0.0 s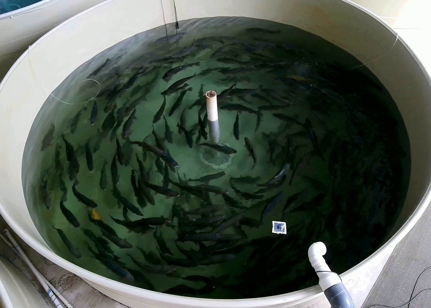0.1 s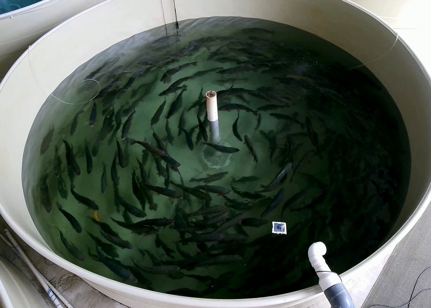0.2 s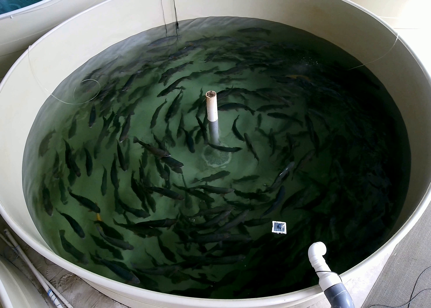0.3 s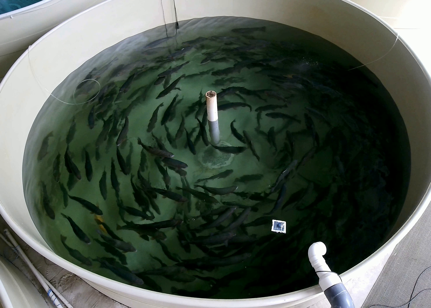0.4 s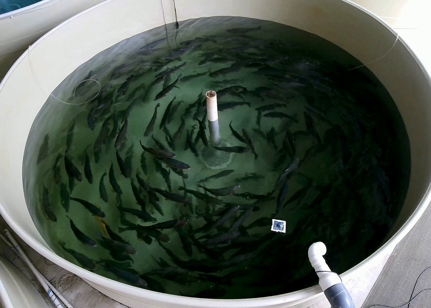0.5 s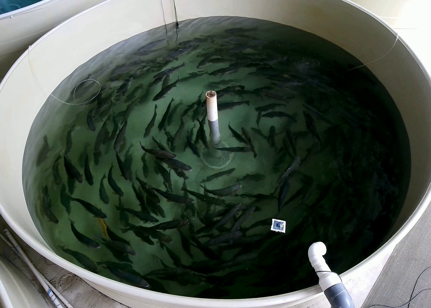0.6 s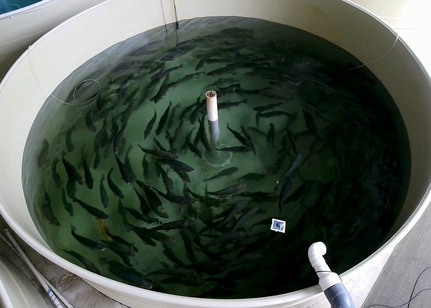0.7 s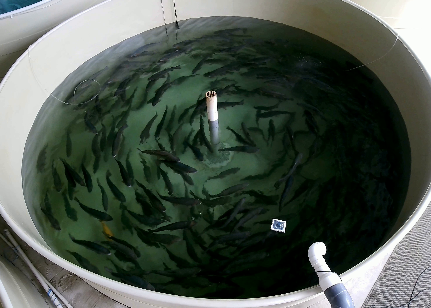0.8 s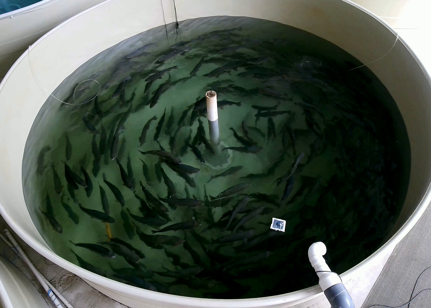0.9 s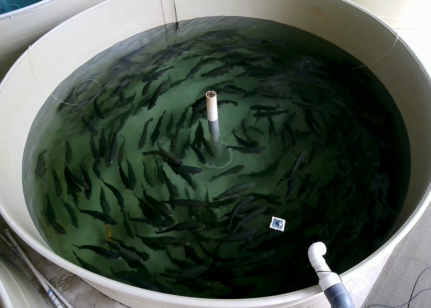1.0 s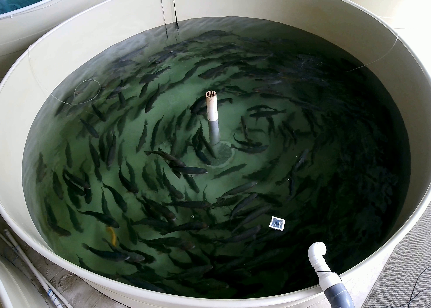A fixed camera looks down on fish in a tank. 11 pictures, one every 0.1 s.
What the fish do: Normal cruising.
